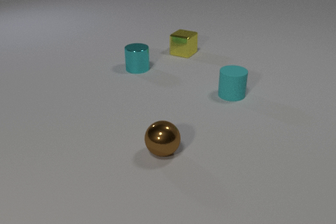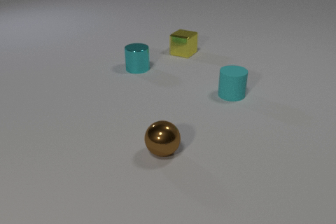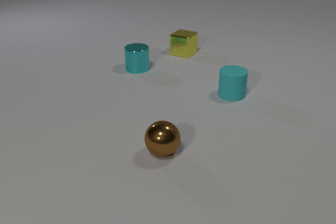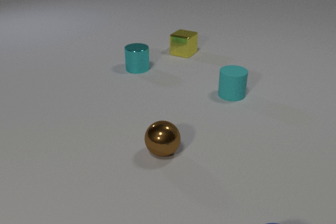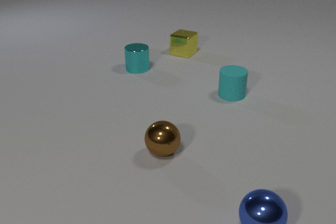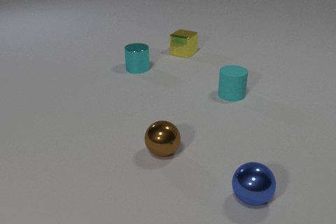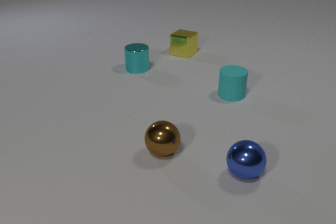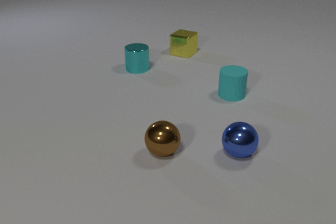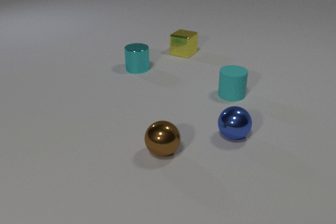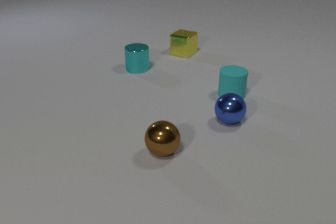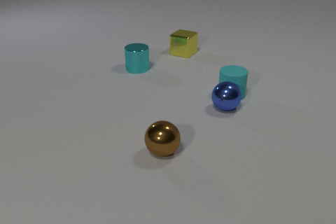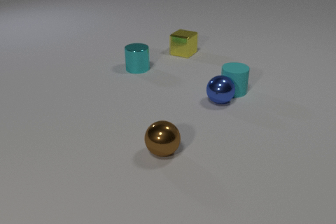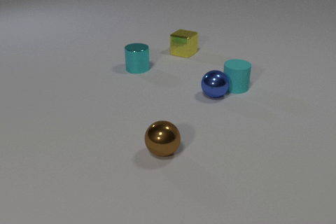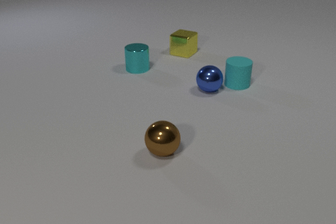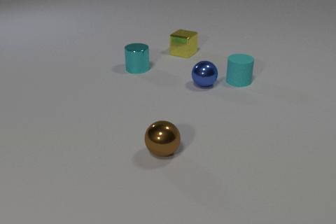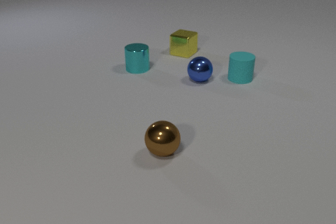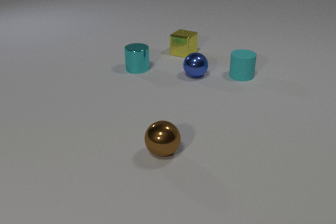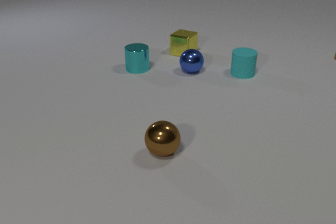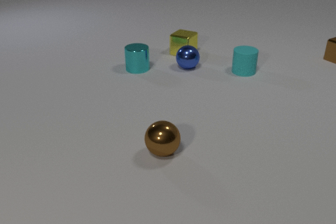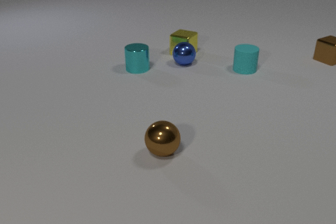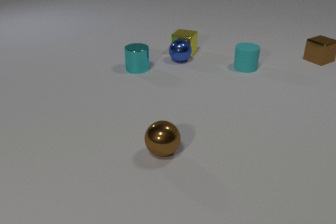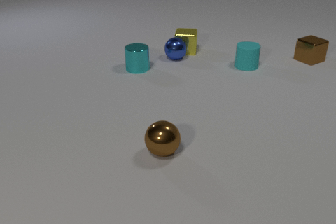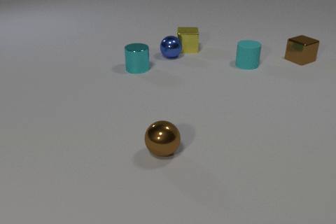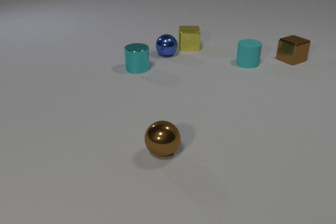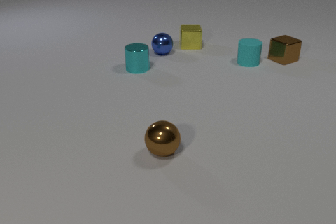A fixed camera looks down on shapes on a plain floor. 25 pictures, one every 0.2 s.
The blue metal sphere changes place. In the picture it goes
away from the camera.
The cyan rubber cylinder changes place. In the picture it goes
away from the camera.
0.0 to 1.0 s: The blue metal sphere comes in at the bottom edge, rolls away from the camera.
1.0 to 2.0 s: The blue metal sphere rolls away from the camera.
2.0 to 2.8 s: The blue metal sphere rolls away from the camera and to the left. The cyan rubber cylinder slides away from the camera. The blue metal sphere and the cyan rubber cylinder collide.
2.8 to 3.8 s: The blue metal sphere rolls away from the camera and to the left. The cyan rubber cylinder slides away from the camera. The brown metal cube comes in at the right edge, slides to the left and toward the camera.
3.8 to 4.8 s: The blue metal sphere rolls away from the camera and to the left. The cyan rubber cylinder slides away from the camera. The yellow metal cube slides away from the camera, spins so that its near face slides to the right, counterclockwise seen from above. The brown metal cube slides to the left. The blue metal sphere and the yellow metal cube collide.
How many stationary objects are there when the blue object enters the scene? 4.
How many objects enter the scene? 2.
What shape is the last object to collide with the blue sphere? cube.
